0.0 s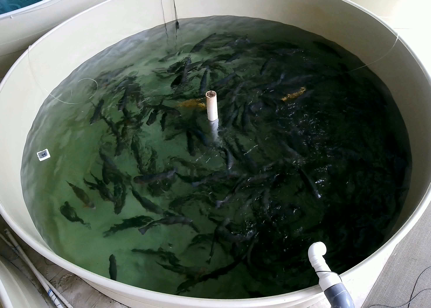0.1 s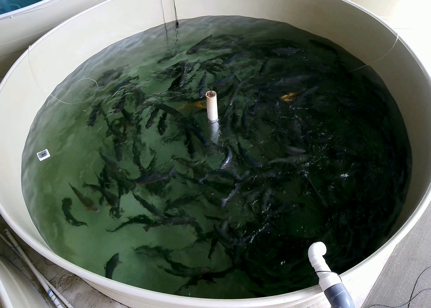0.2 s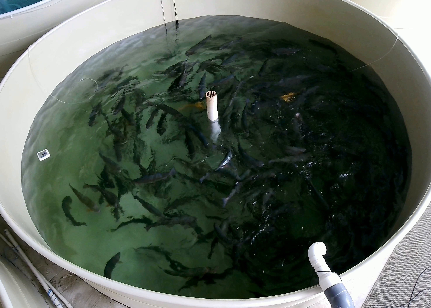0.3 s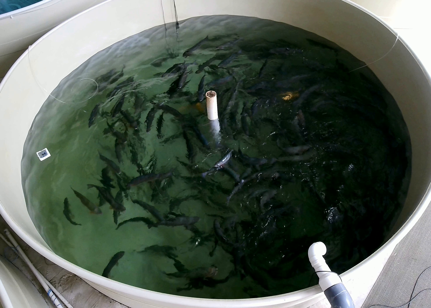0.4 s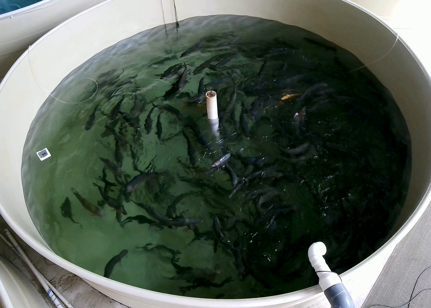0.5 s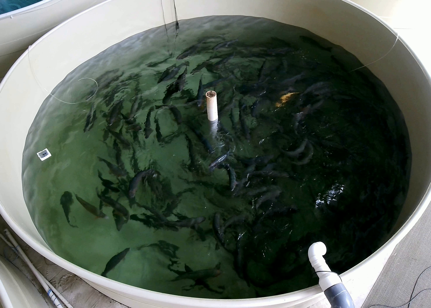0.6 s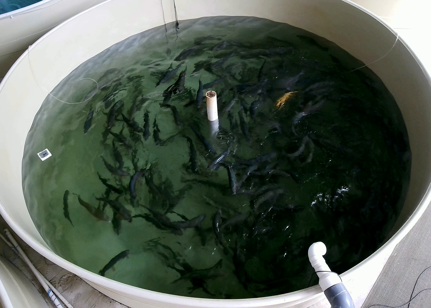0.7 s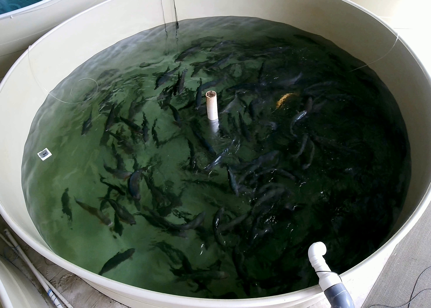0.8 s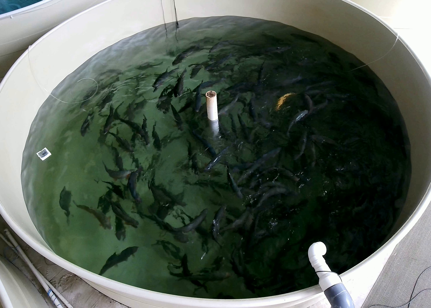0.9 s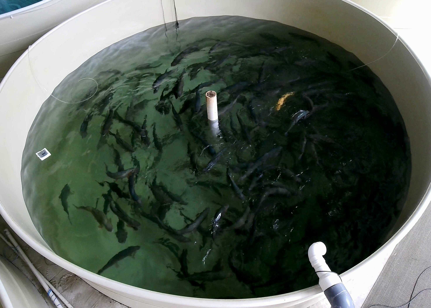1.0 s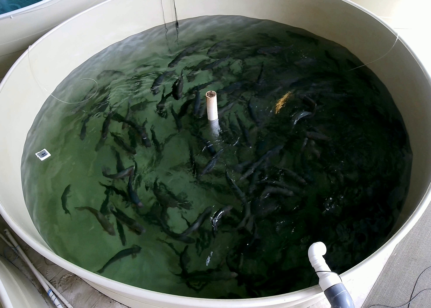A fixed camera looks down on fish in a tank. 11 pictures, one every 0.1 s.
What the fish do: Foraging.
